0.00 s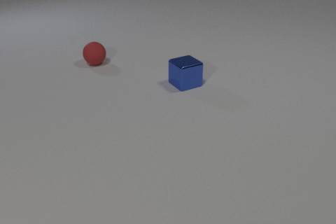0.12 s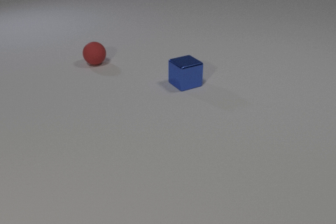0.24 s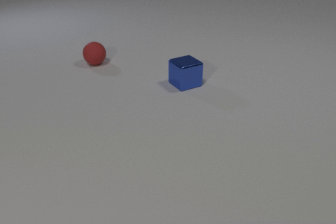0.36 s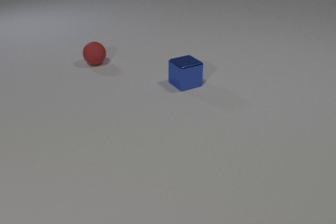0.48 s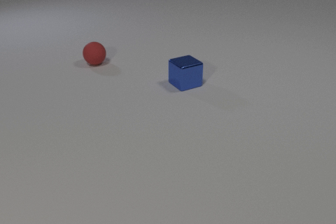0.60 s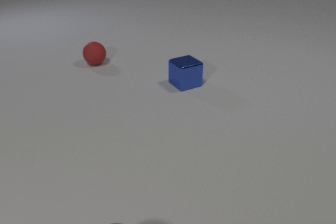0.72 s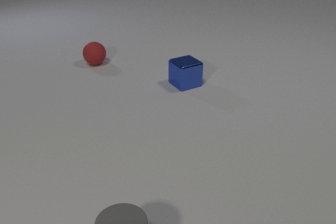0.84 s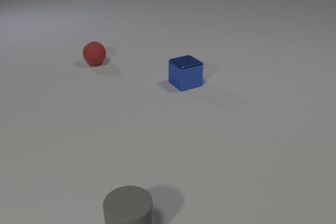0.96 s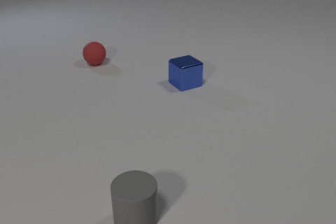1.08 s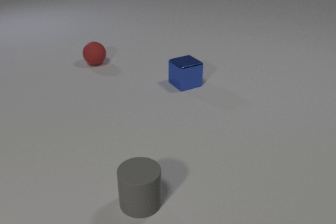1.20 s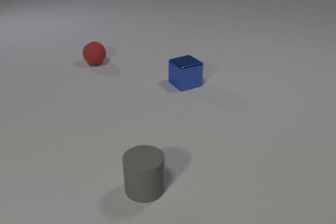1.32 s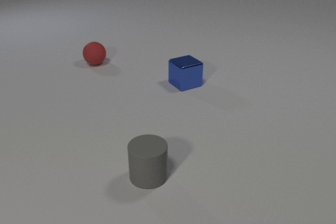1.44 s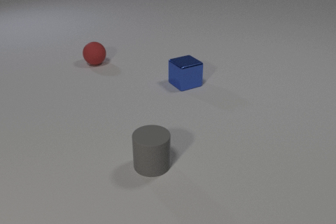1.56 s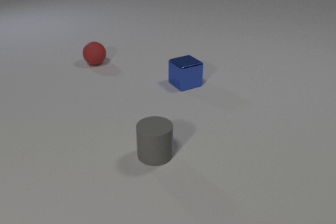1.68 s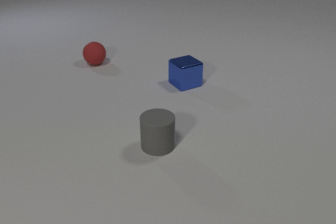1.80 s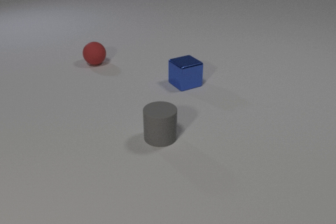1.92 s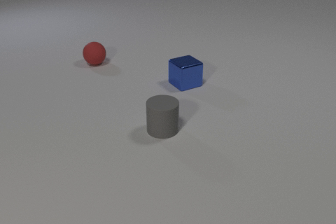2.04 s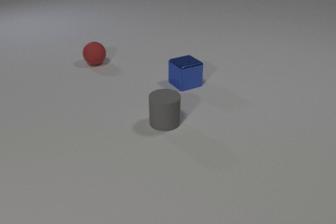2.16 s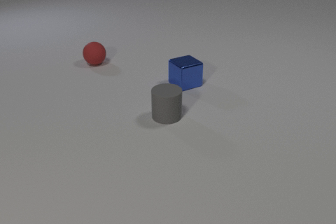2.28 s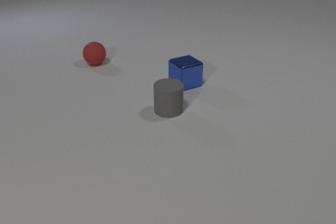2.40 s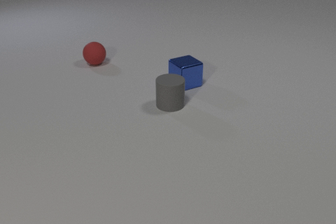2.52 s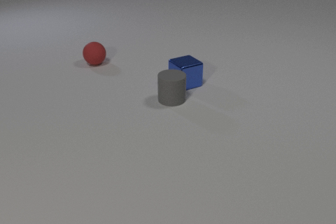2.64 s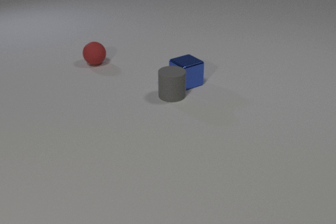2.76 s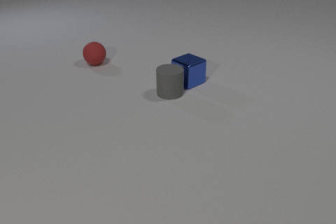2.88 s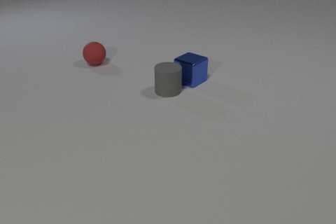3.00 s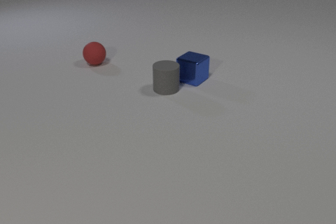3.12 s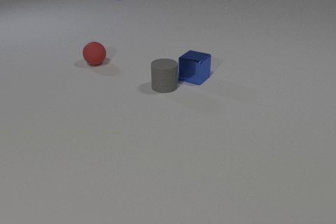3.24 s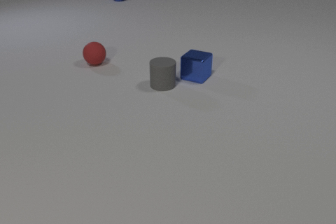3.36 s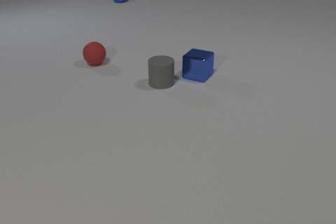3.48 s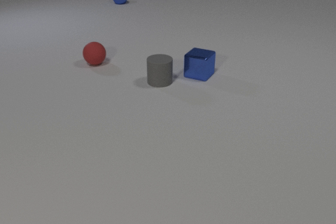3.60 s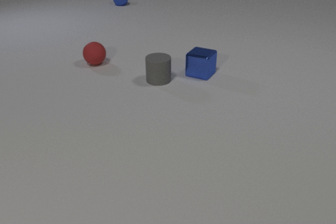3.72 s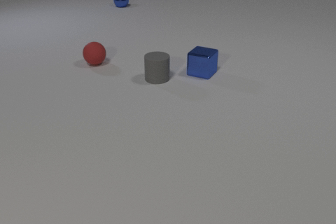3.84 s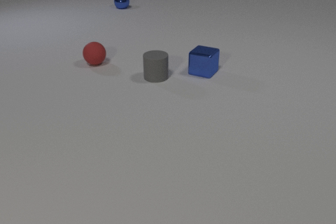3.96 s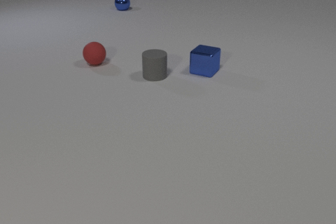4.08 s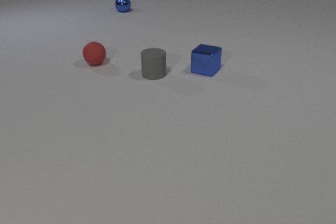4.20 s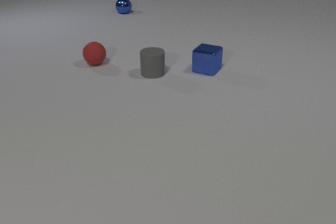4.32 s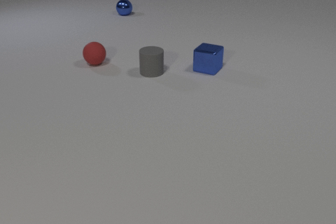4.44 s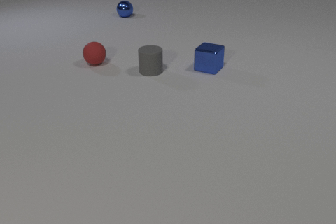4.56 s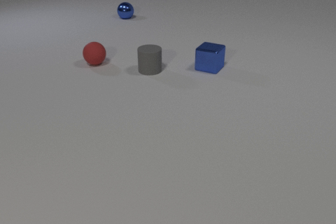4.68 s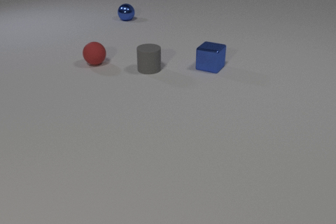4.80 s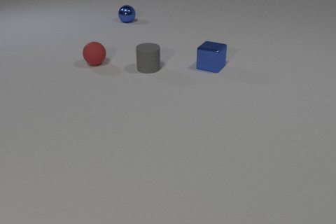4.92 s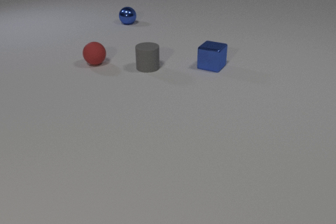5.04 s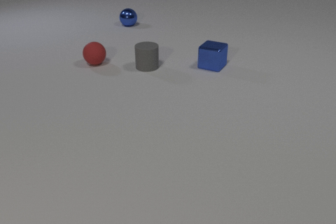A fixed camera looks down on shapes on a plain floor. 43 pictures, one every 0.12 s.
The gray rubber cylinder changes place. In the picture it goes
away from the camera.
0.00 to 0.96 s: The gray rubber cylinder comes in at the bottom edge, slides away from the camera.
0.96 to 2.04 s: The gray rubber cylinder slides away from the camera.
2.04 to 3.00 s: The gray rubber cylinder slides away from the camera. The blue metal cube slides away from the camera and to the right, spins so that its near face slides to the right, counterclockwise seen from above. The gray rubber cylinder and the blue metal cube collide.
3.00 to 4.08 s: The gray rubber cylinder slides away from the camera. The blue metal cube slides away from the camera and to the right. The blue metal sphere comes in at the top edge, rolls toward the camera.
4.08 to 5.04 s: The gray rubber cylinder slides away from the camera. The blue metal cube slides away from the camera and to the right. The blue metal sphere rolls toward the camera.
Are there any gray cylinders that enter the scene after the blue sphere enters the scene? no.
How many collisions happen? 1.
What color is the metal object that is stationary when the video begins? blue.
